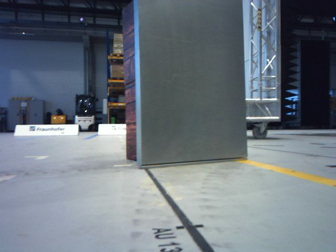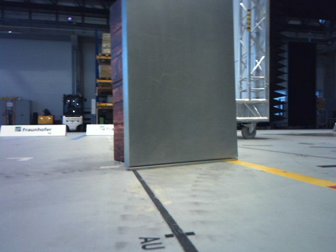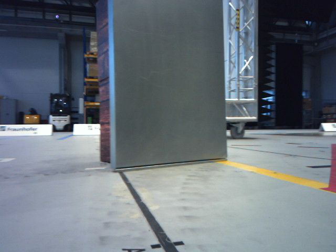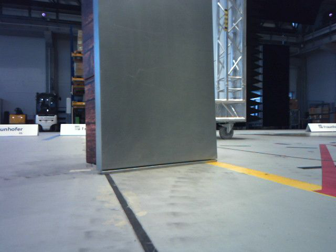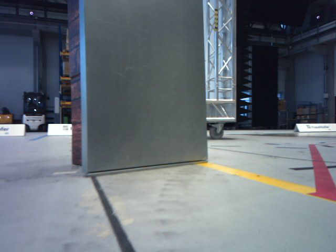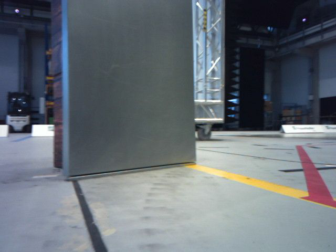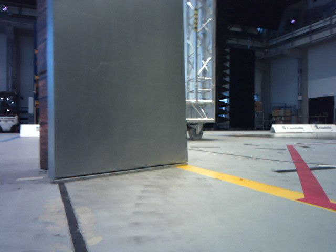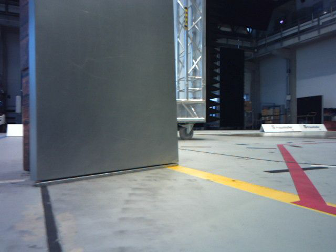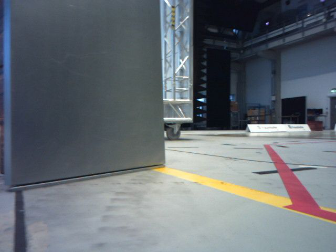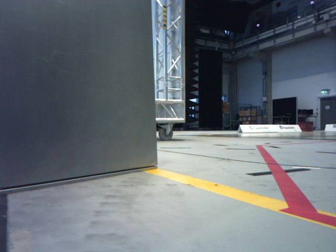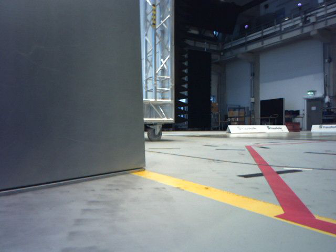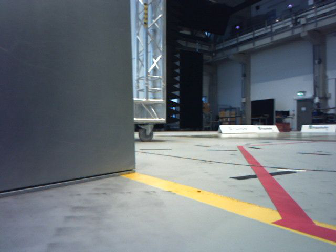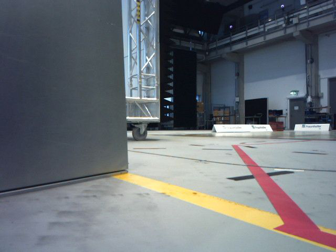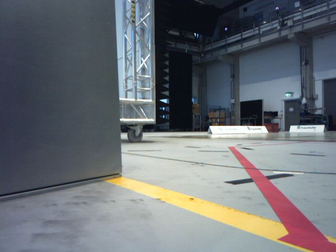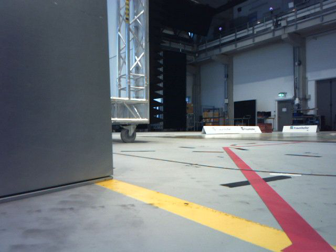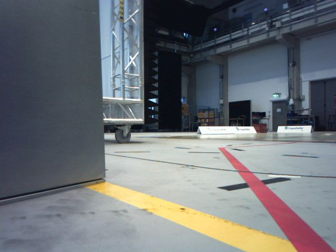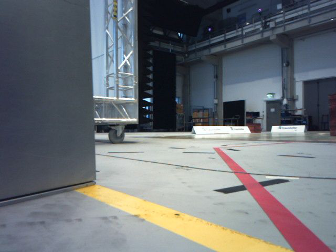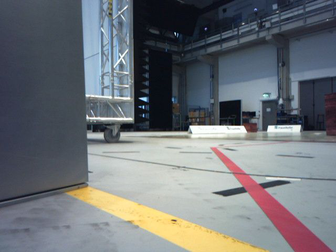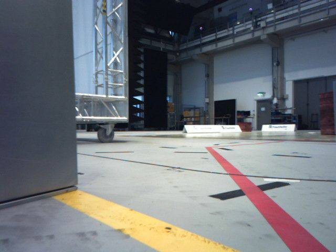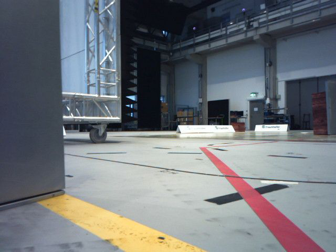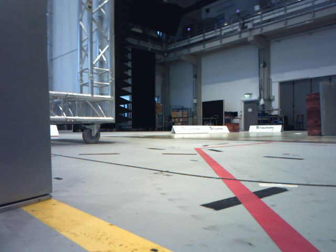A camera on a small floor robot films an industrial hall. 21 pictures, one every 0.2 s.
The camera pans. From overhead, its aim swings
clockwise.
The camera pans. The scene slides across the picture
to the left.
0.0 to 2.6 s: The camera pans to its right, which is clockwise from overhead, by about 25 degrees. It travels forward, about 0.5 m, so what stands in front looms larger.
2.6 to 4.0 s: The camera travels forward, about 0.3 m, so what stands in front looms larger.
The film runs forward here.
